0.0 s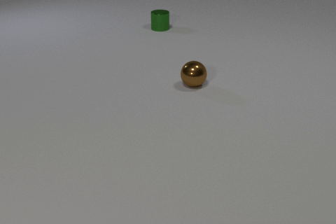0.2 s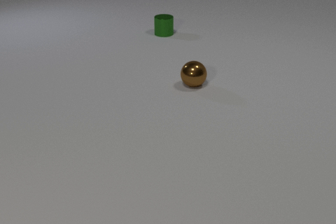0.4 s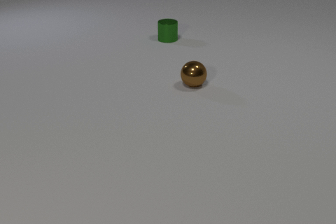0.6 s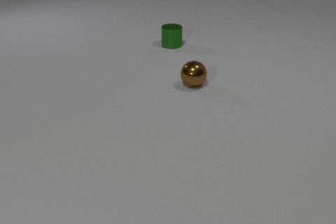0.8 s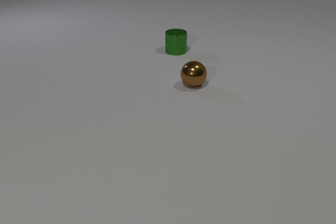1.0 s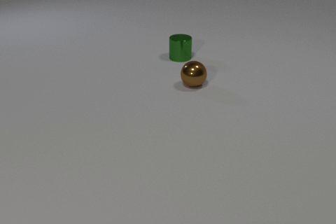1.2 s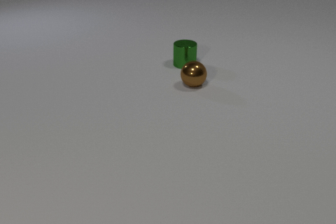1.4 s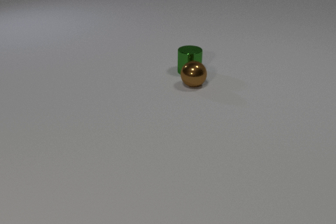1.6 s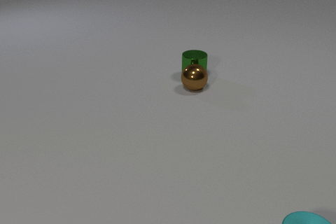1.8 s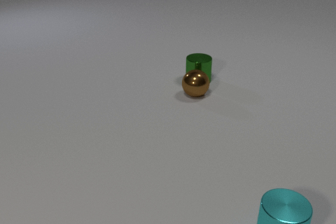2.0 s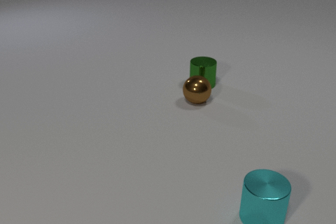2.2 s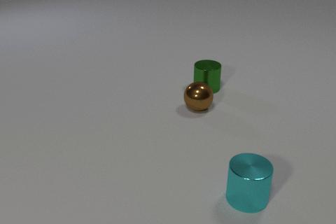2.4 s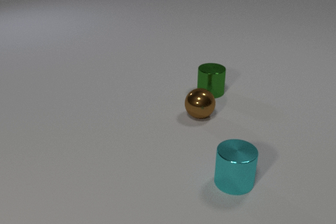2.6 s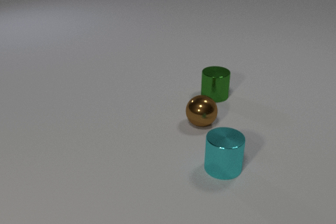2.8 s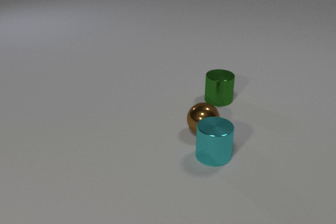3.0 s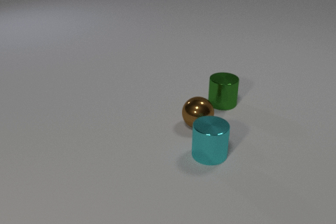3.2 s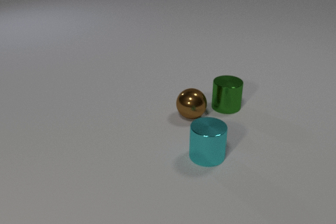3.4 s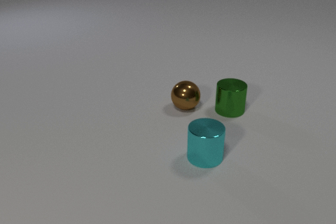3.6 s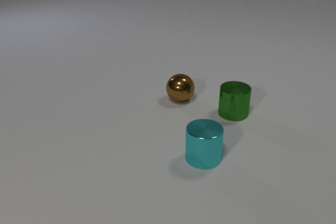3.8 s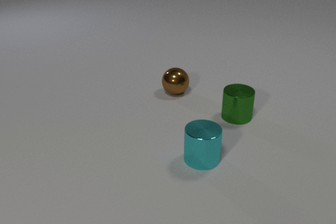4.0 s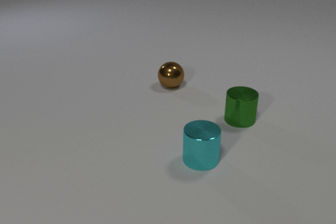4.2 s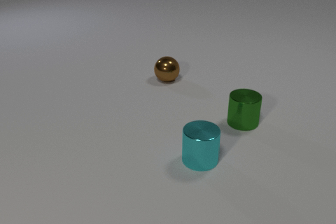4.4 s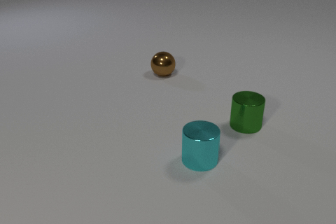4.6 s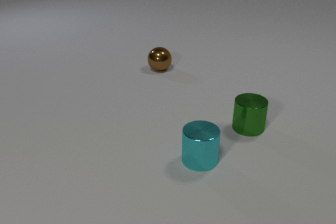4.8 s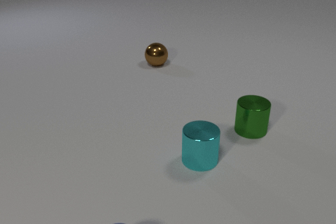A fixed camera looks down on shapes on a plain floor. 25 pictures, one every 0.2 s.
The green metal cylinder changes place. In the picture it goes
toward the camera.
0.0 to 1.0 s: The green metal cylinder slides toward the camera.
1.0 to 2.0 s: The green metal cylinder slides toward the camera. The brown metal sphere rolls toward the camera. The cyan metal cylinder comes in at the bottom edge, slides away from the camera and to the left. The green metal cylinder and the brown metal sphere collide.
2.0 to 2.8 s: The green metal cylinder slides toward the camera and to the right. The brown metal sphere rolls toward the camera. The cyan metal cylinder slides away from the camera and to the left.
2.8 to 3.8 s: The green metal cylinder slides toward the camera and to the right. The brown metal sphere rolls away from the camera. The cyan metal cylinder slides to the left. The brown metal sphere and the cyan metal cylinder collide.
3.8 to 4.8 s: The green metal cylinder slides toward the camera and to the right. The brown metal sphere rolls away from the camera.
How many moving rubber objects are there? 1.
How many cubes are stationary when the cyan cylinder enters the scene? 0.
How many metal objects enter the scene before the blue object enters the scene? 1.
